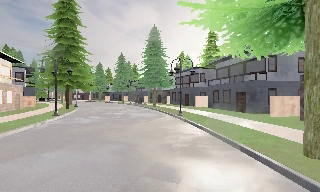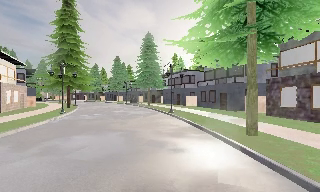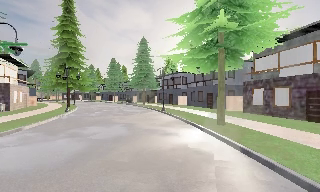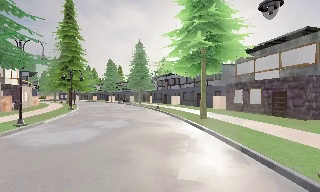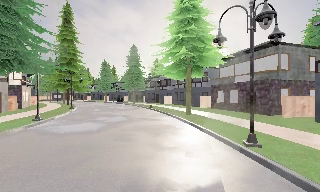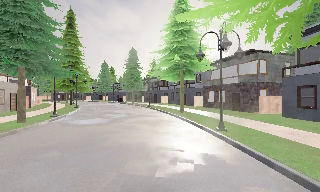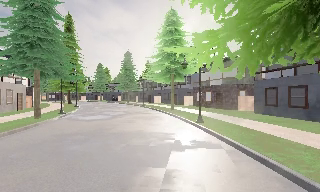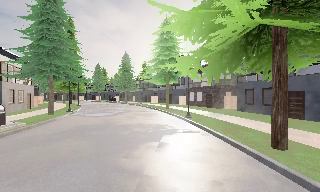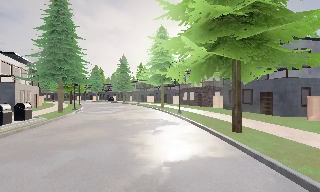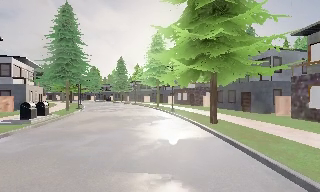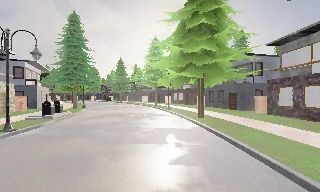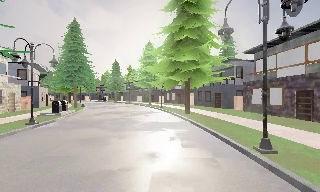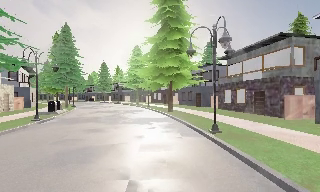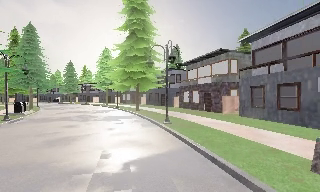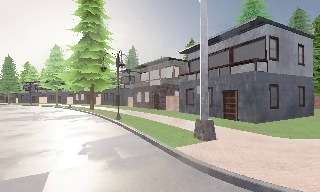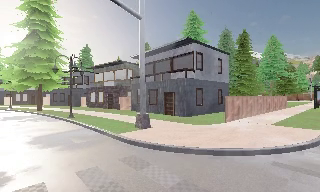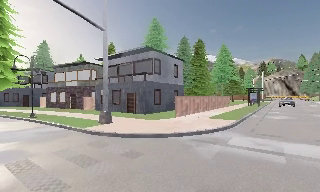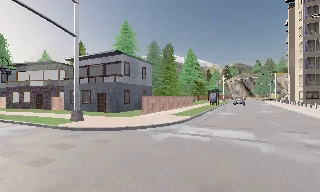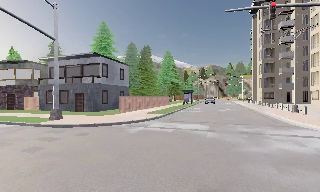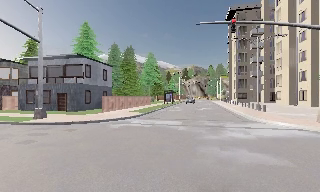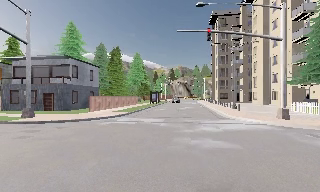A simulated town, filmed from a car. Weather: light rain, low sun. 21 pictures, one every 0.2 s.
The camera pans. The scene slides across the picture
to the left.
The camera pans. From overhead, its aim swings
clockwise.
0.0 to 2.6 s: The scene slides to the left, as the camera pans about 35 degrees to its right. It travels backward, about 30 m.
2.6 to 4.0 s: The camera swings to its right by about 70 degrees, and the scene slides to the left. It travels backward, about 12 m. It loses speed.
The film runs backward here.
